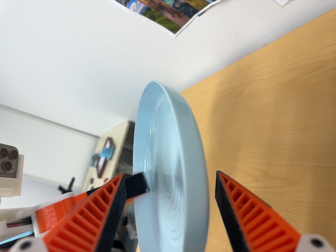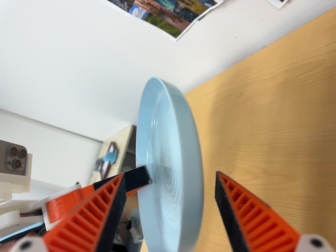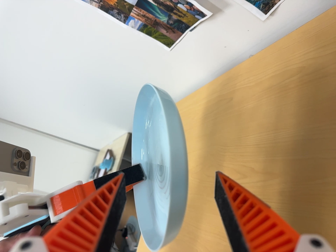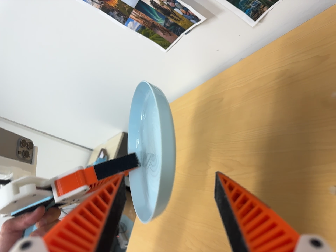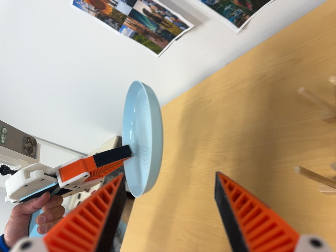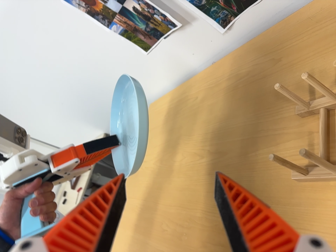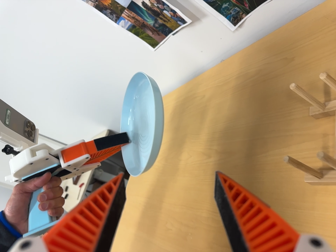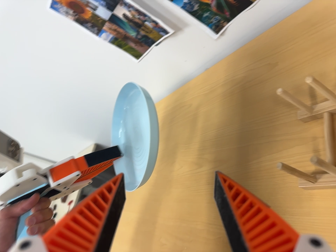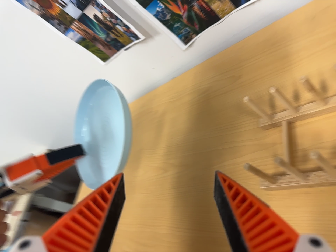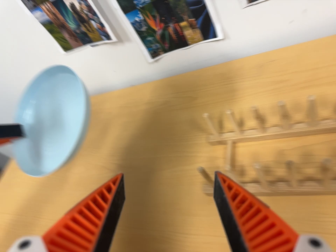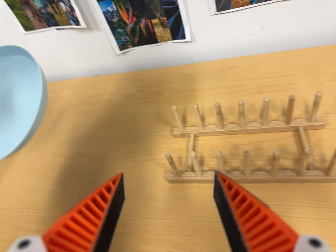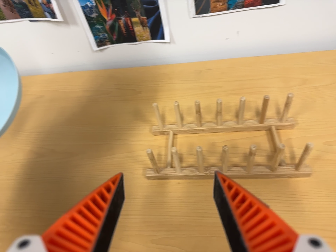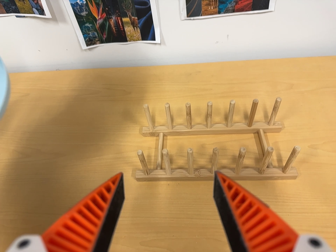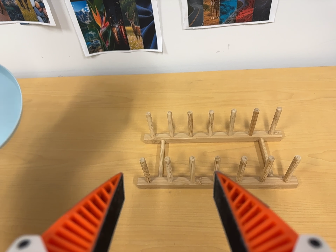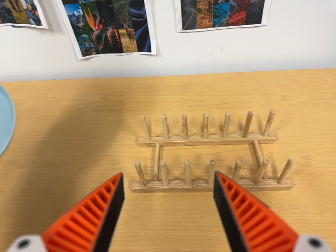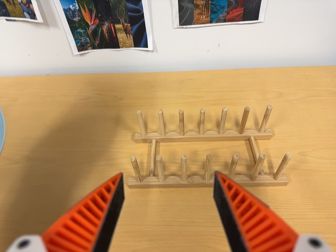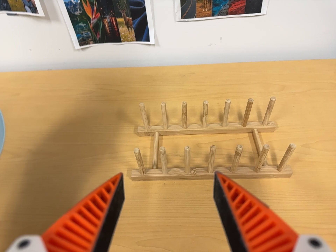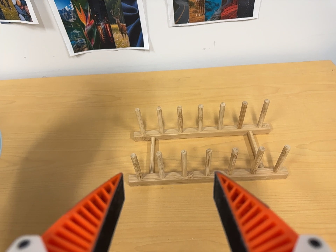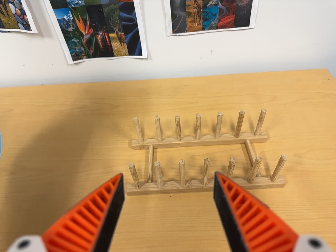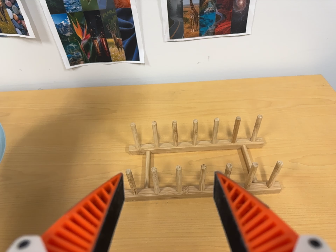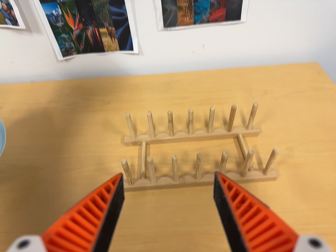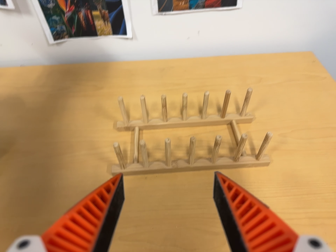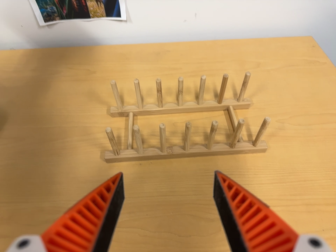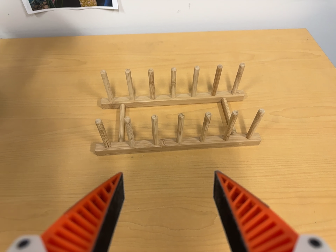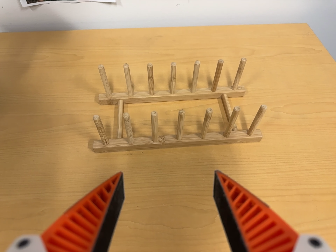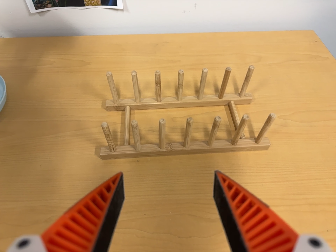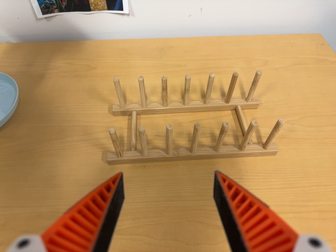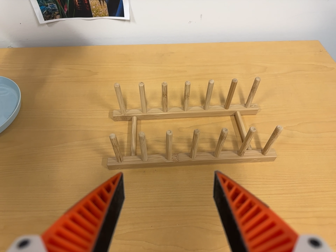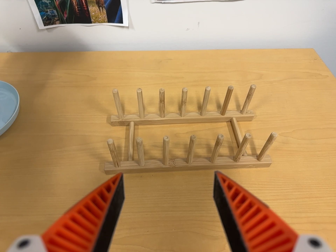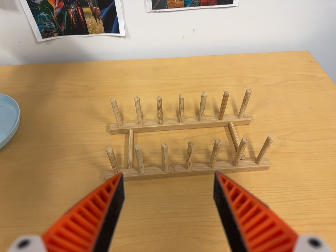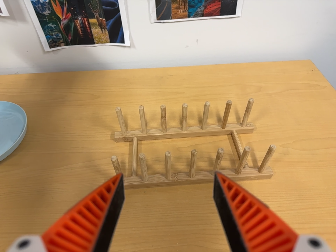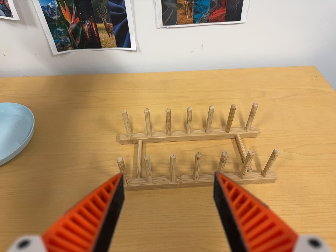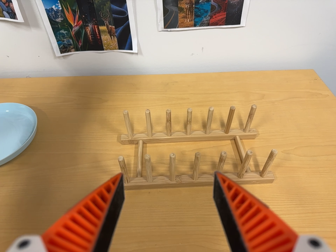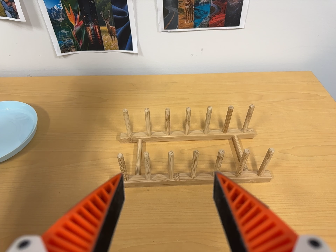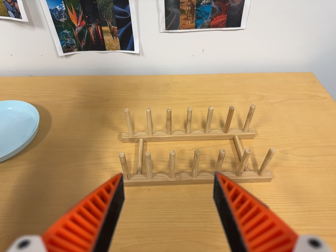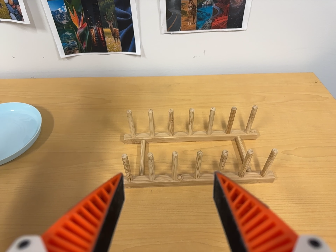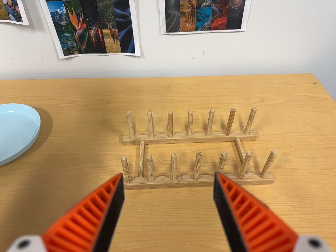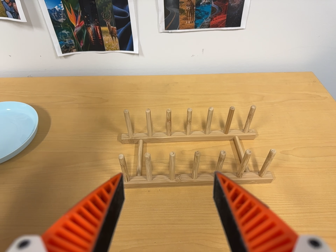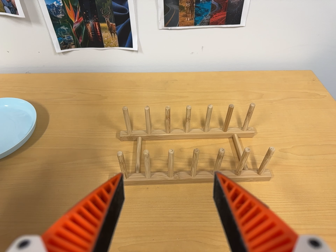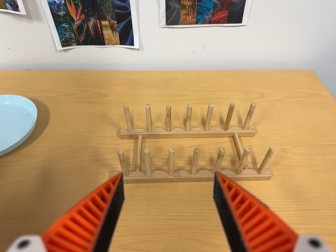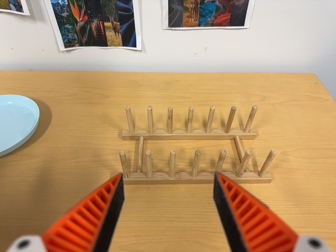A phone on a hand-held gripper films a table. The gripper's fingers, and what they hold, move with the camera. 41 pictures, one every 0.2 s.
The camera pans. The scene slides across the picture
to the left.
0.0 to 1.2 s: The camera travels backward and toward the bottom of its view, about 14 cm, so what stands in front gets smaller.
1.2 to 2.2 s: The camera swings to its right by about 45 degrees, and the scene slides to the left. It travels to its left and toward the bottom of its view, about 16 cm. Its aim tips toward the top of its view by about 10 degrees. It rolls about its line of sight by about 15 degrees, and the scene rotates clockwise.
2.2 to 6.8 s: The camera swings to its right by about 10 degrees, and the scene slides to the left.
6.8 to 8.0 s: The camera keeps its place and its aim.
The film runs backward here.
